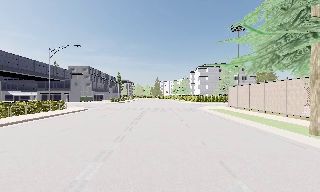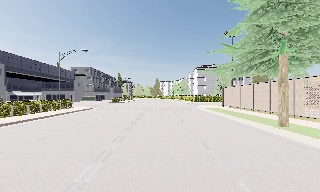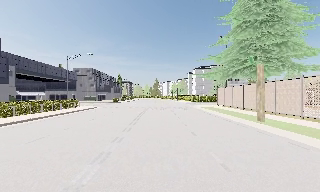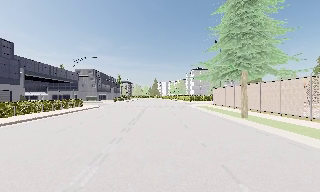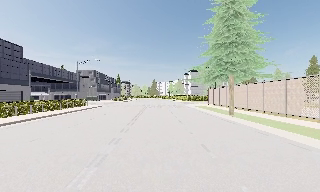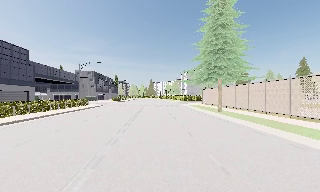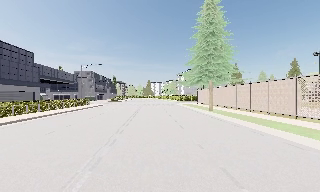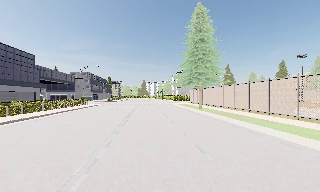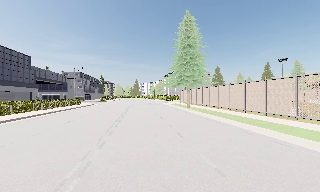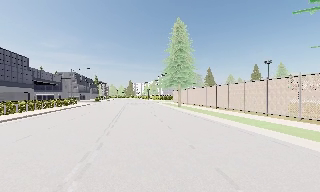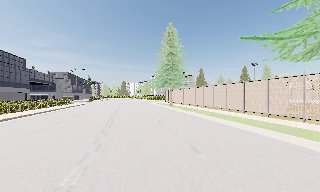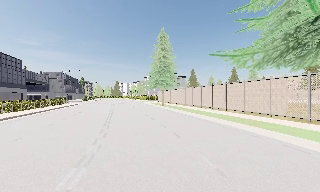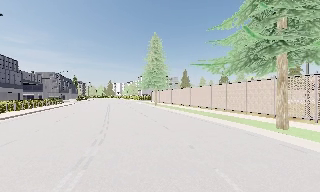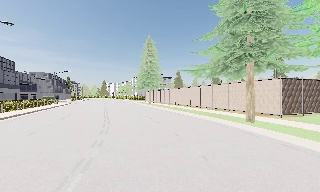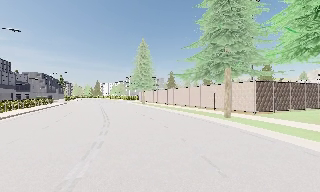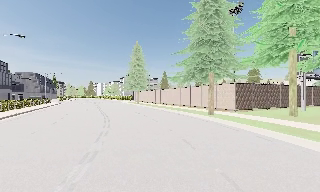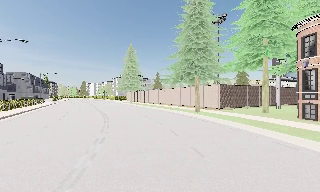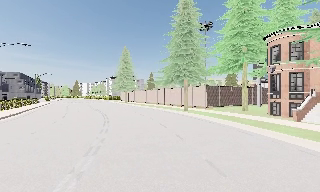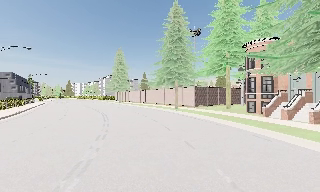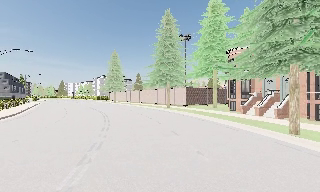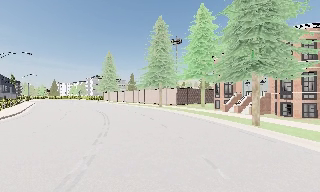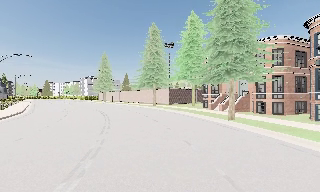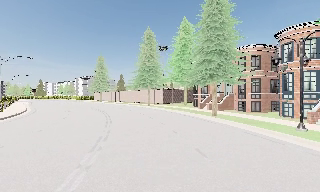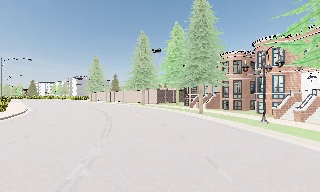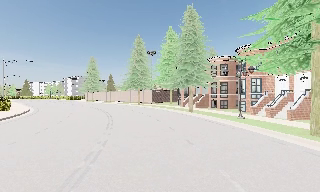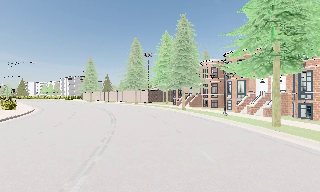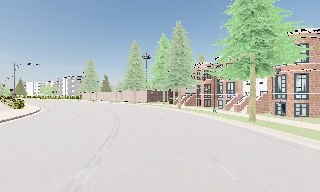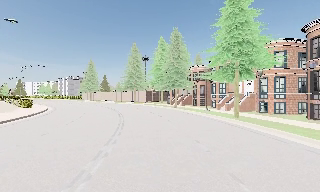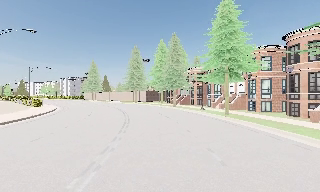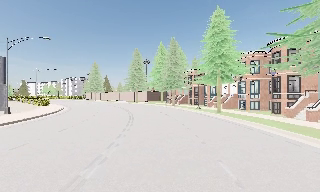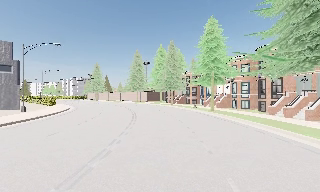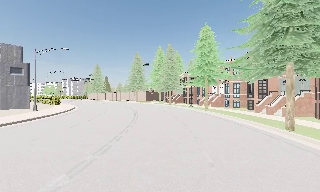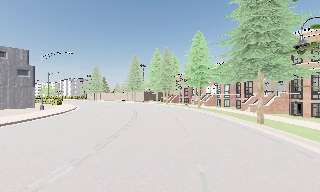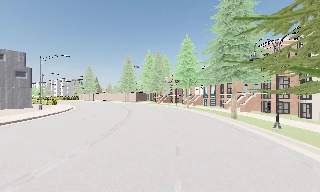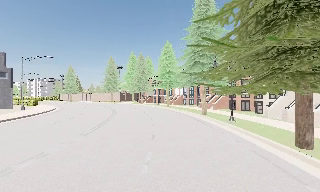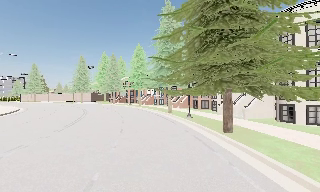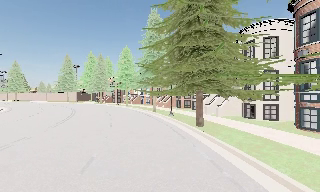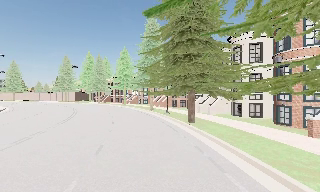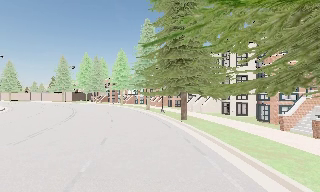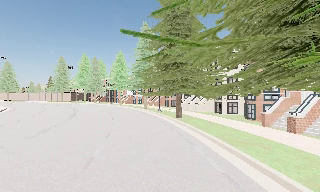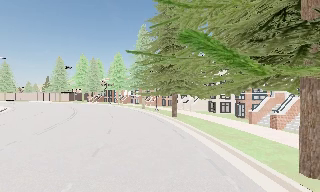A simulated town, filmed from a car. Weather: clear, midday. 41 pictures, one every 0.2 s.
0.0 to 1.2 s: The camera travels backward, about 11 m, so what stands in front gets smaller.
1.2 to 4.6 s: The camera pans to its right, which is clockwise from overhead, by about 40 degrees. It travels backward, about 35 m.
4.6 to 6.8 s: The camera swings to its right by about 15 degrees, and the scene slides to the left. It travels backward, about 20 m, so what stands in front gets smaller.
6.8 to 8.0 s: The camera pans to its right, which is clockwise from overhead, by about 20 degrees. It travels backward, about 8 m, so what stands in front gets smaller. It loses speed.
The film runs backward here.
